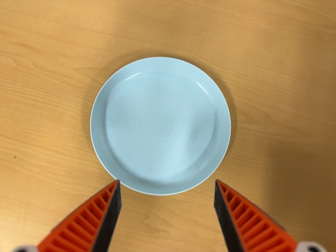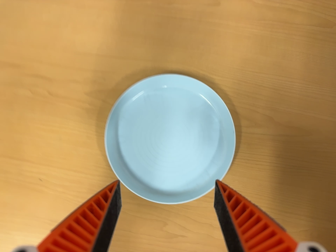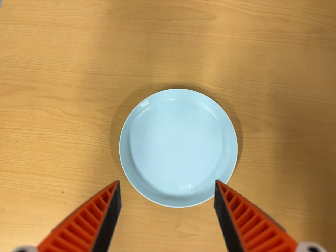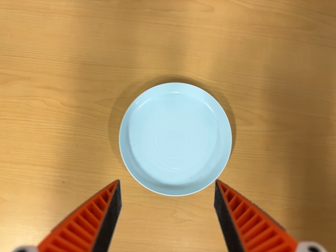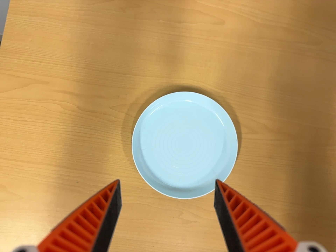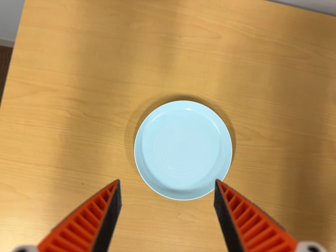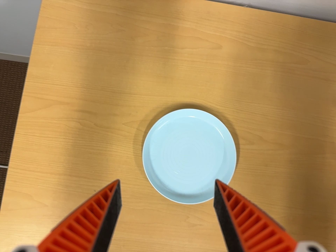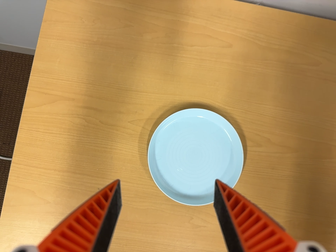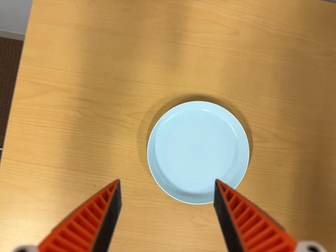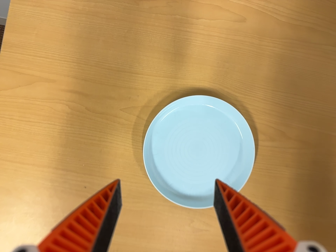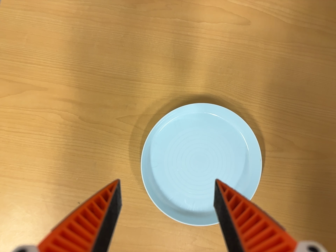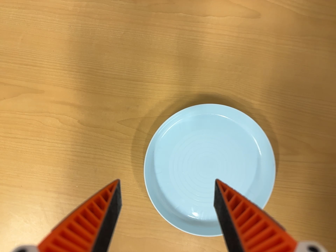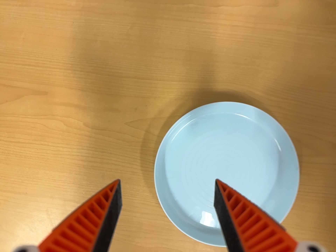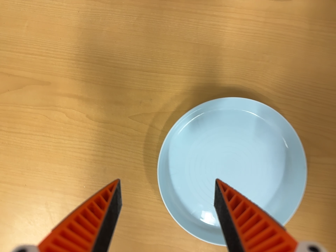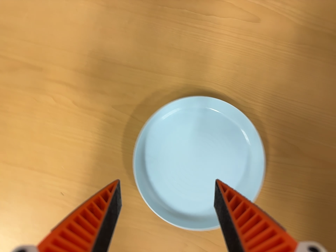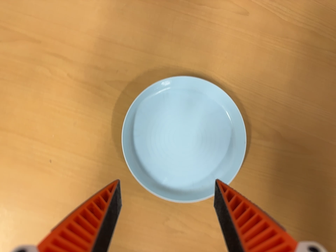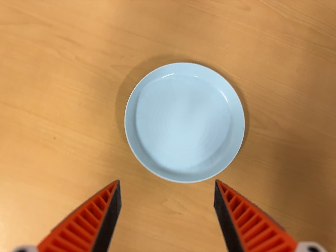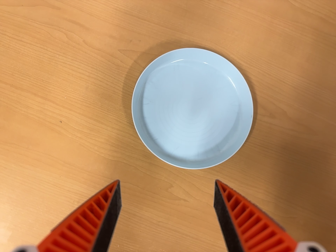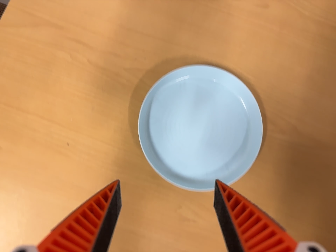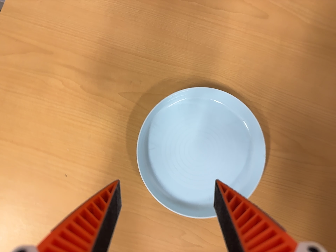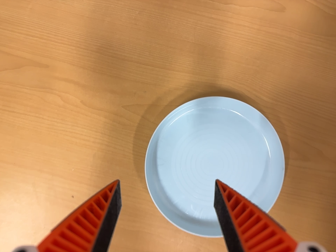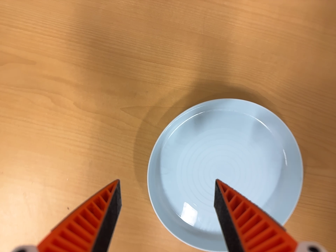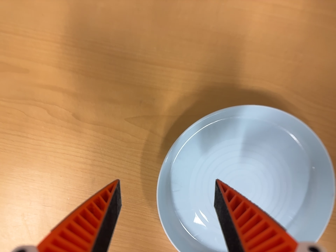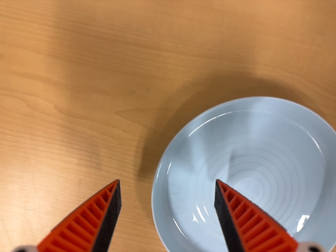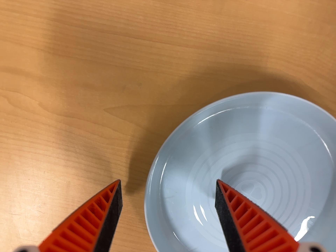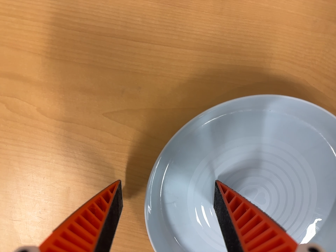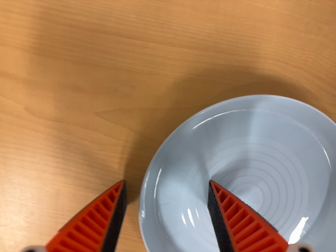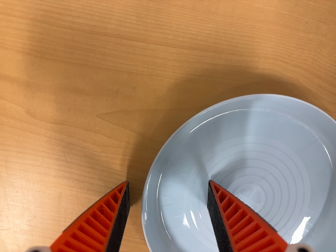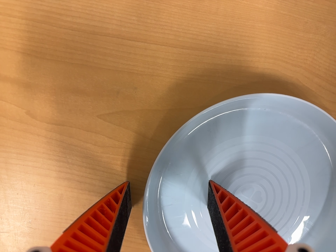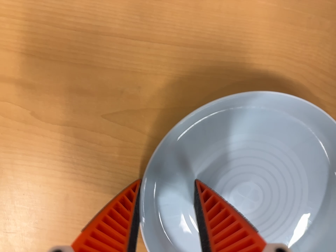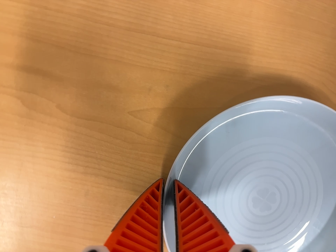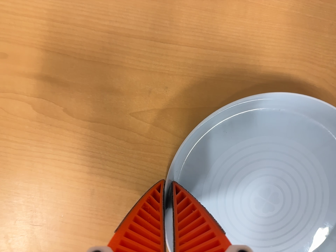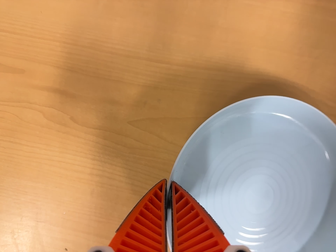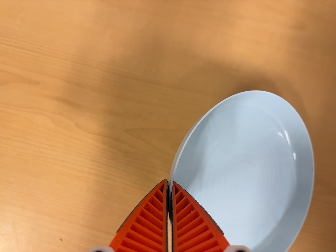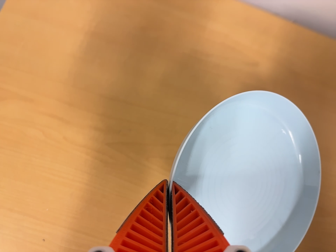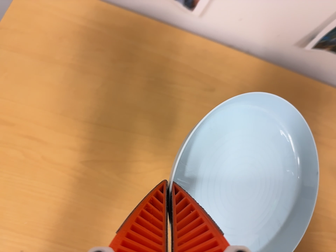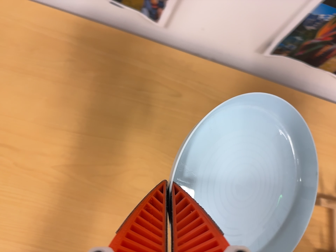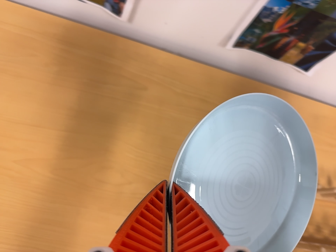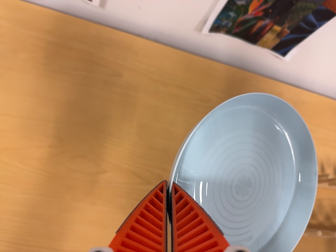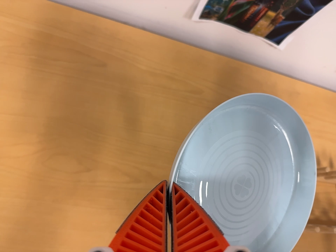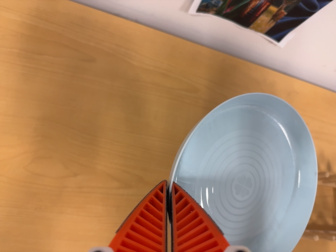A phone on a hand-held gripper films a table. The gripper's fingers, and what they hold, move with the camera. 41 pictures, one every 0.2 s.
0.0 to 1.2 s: The camera travels backward and toward the top of its view, about 18 cm, so what stands in front gets smaller.
1.2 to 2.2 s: The camera travels forward, about 14 cm, so what stands in front looms larger.
2.2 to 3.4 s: The camera travels toward the bottom of its view, about 16 cm. Its aim tips toward the top of its view by about 10 degrees. It rolls about its line of sight by about 10 degrees, and the scene rotates clockwise.
3.4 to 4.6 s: The camera travels toward the top of its view and forward, about 24 cm. Its aim tips toward the bottom of its view by about 15 degrees.
4.6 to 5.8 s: The camera shifts only a little, or ends up much as it began.
5.8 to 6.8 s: The camera travels backward, about 16 cm, so what stands in front gets smaller. Its aim tips toward the top of its view by about 20 degrees, and the scene shifts downward.
6.8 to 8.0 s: The camera swings to its right by about 15 degrees, and the scene slides to the left. It travels to its right, about 14 cm, so close, fixed things drift to the left.
The film runs forward here.
